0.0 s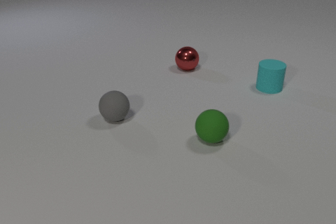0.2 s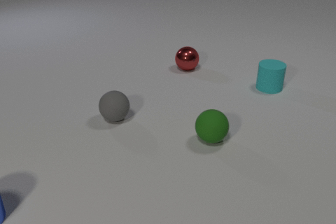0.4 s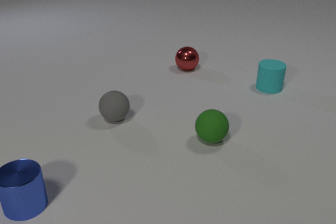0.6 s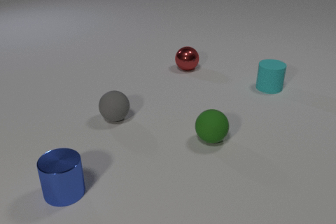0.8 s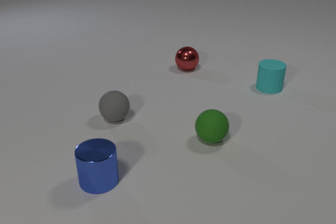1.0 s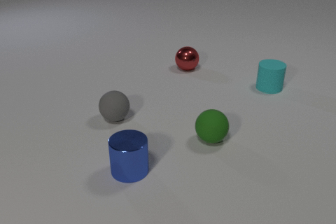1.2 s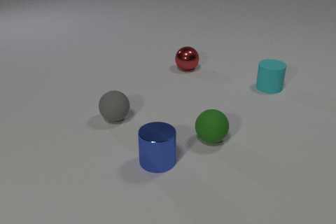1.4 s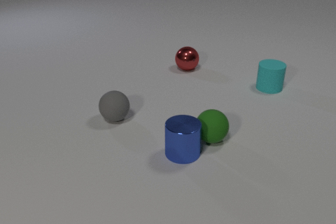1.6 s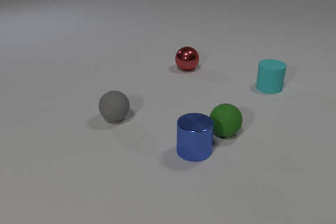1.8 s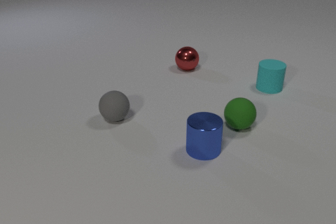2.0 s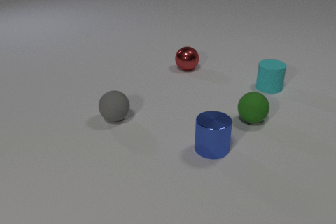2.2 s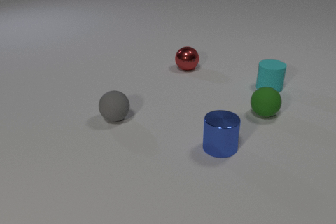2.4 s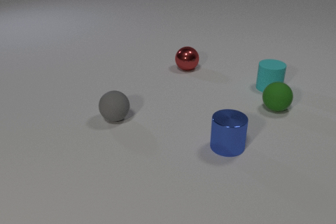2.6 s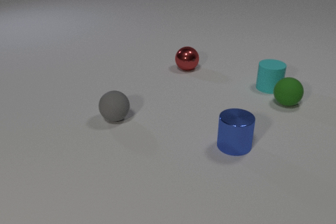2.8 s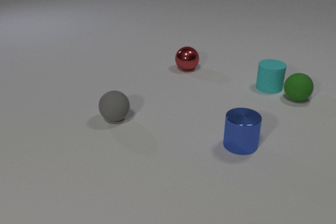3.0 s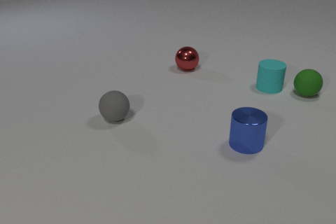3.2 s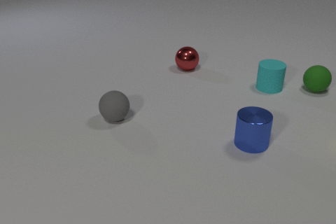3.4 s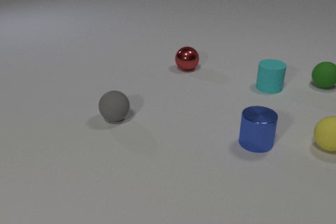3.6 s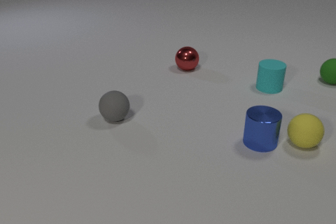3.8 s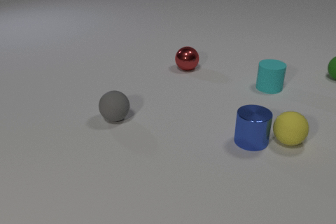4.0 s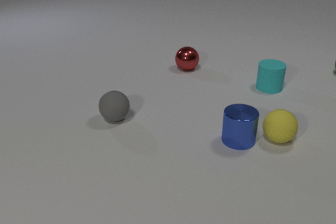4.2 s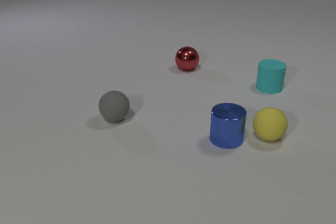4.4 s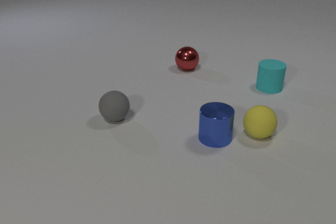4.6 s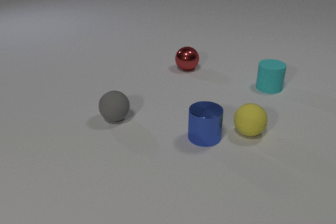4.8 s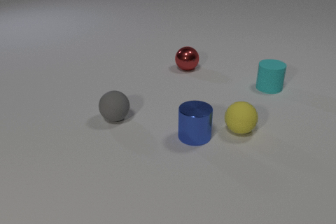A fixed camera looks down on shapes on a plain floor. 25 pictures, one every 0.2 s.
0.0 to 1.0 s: The blue metal cylinder comes in at the left edge, slides to the right.
1.0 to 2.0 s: The blue metal cylinder slides to the right and away from the camera. The green rubber sphere rolls away from the camera and to the right. The blue metal cylinder and the green rubber sphere collide.
2.0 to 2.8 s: The blue metal cylinder slides to the right and away from the camera. The green rubber sphere rolls away from the camera and to the right.
2.8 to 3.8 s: The blue metal cylinder slides to the right and away from the camera. The green rubber sphere rolls away from the camera and to the right. The yellow rubber sphere comes in at the right edge, rolls to the left. The blue metal cylinder and the yellow rubber sphere collide.
3.8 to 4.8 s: The blue metal cylinder slides to the left. The green rubber sphere rolls away from the camera and to the right, leaves at the right edge. The yellow rubber sphere rolls to the left.
How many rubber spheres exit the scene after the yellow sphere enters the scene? 1.
What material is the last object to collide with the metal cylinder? rubber.
What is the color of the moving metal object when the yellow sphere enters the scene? blue.
